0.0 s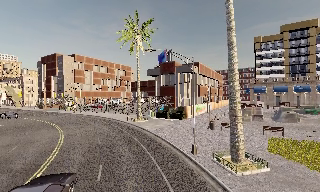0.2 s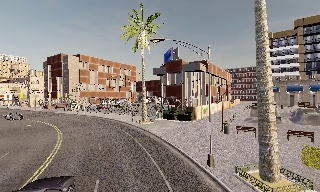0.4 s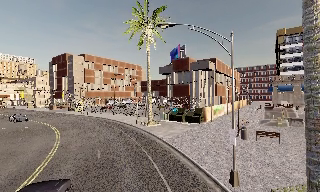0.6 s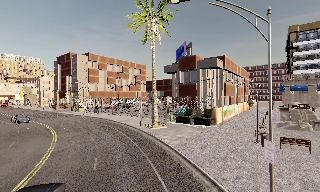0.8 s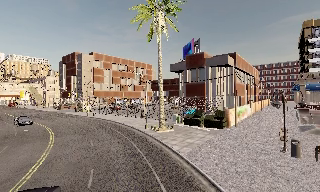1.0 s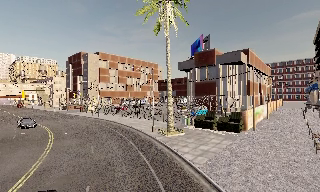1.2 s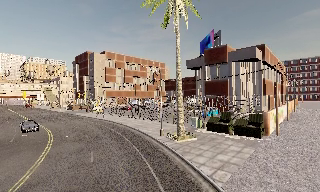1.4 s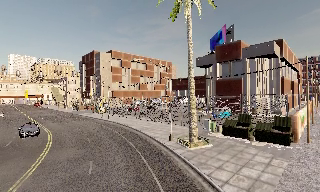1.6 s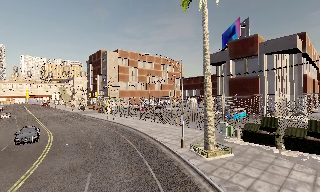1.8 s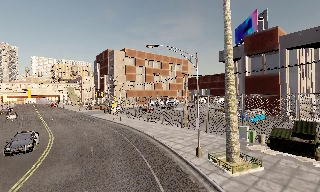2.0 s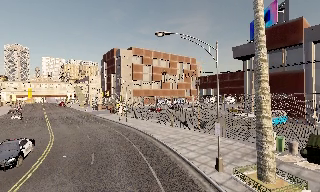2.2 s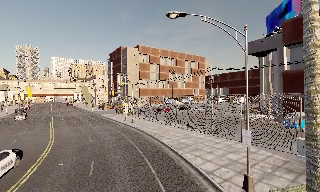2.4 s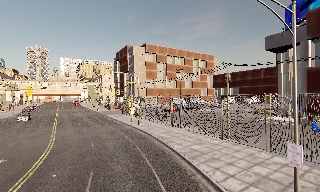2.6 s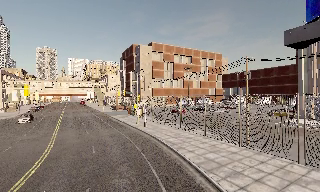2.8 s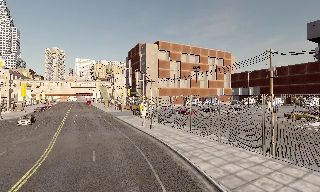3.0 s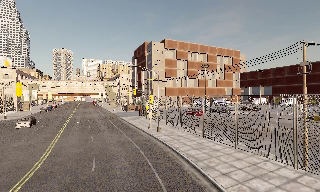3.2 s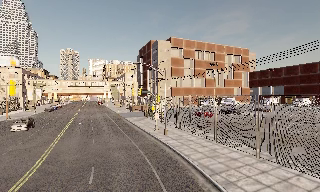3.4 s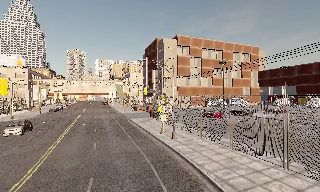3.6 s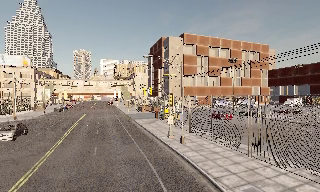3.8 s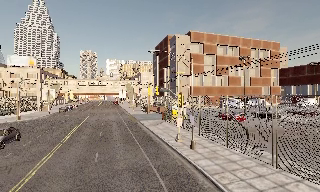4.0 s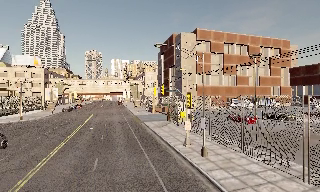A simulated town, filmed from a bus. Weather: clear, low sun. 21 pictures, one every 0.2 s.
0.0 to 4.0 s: The camera pans to its left, which is counterclockwise from overhead, by about 40 degrees. It travels forward, about 35 m.
The film runs forward here.
